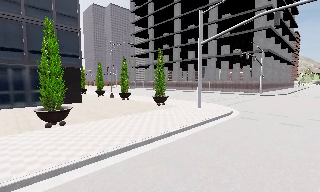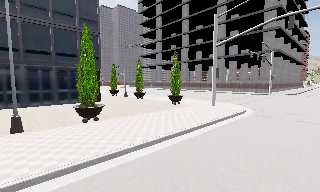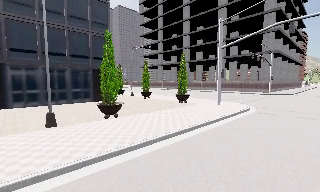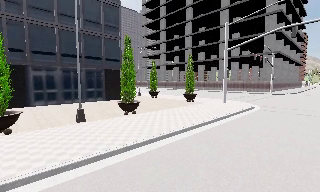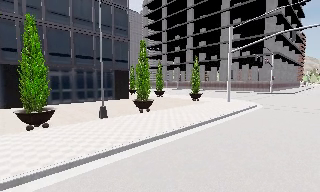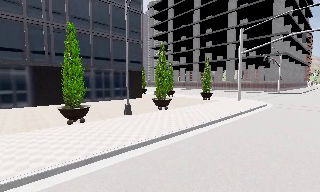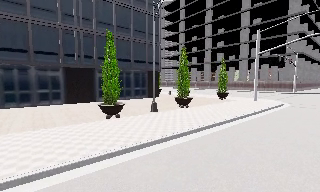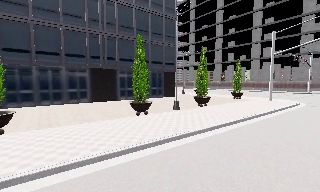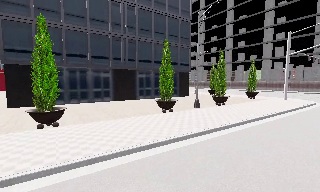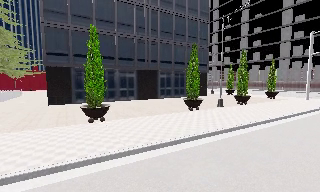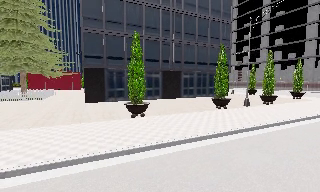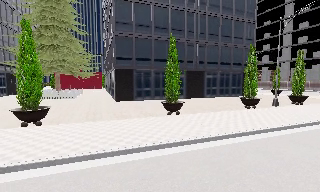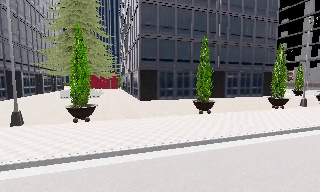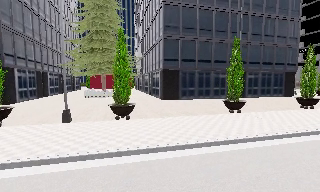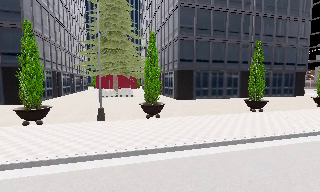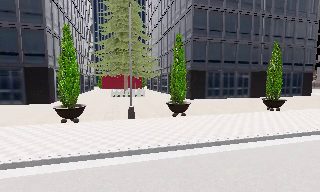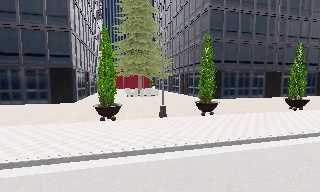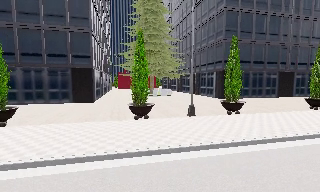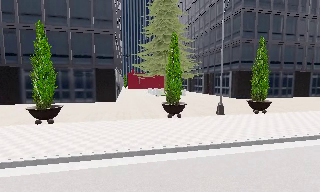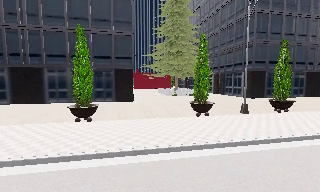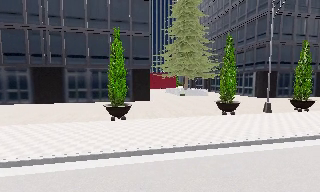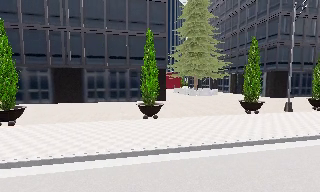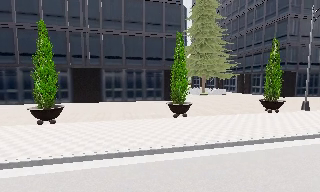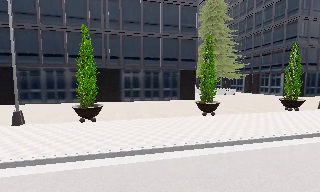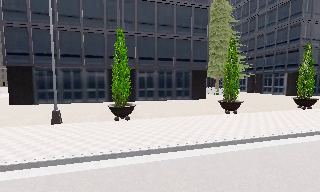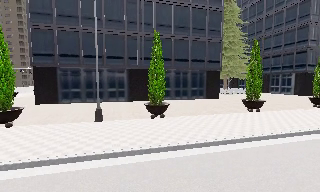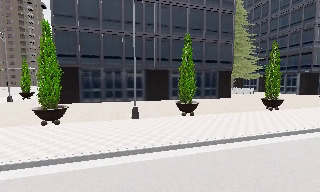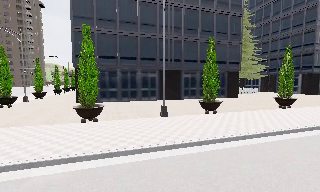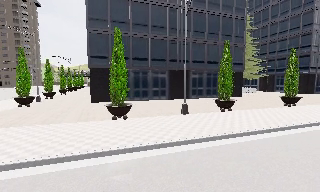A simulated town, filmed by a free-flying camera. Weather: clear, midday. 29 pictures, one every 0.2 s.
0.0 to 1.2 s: The camera travels to its left and backward, about 8 m, so close, fixed things drift to the right.
1.2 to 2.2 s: The scene slides to the right, as the camera pans about 20 degrees to its left. It travels to its left and backward, about 8 m, so close, fixed things drift to the right.
2.2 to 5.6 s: The camera travels to its left, about 30 m, so close, fixed things drift to the right.
The film runs forward here.
